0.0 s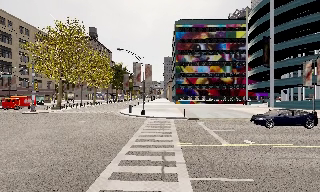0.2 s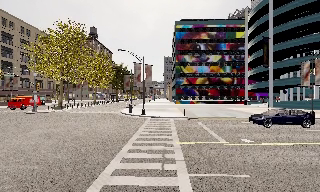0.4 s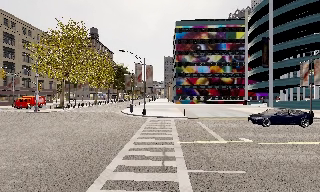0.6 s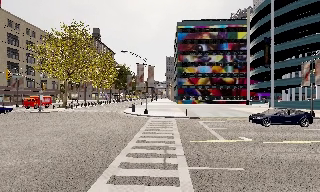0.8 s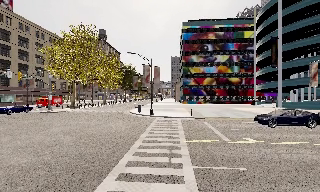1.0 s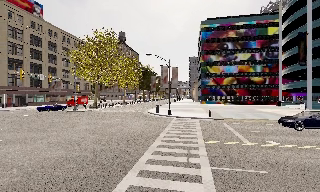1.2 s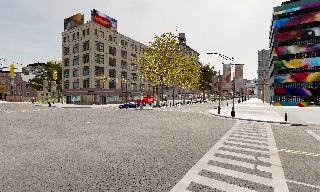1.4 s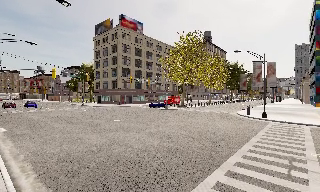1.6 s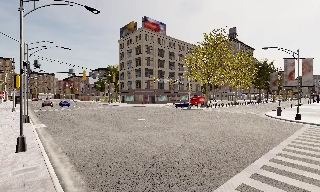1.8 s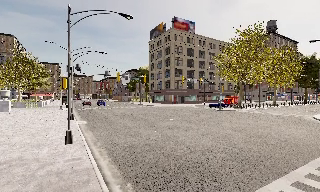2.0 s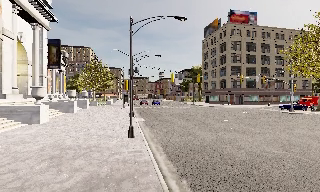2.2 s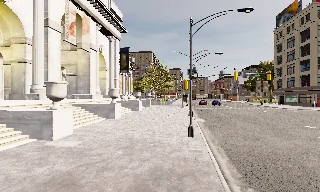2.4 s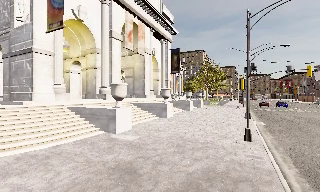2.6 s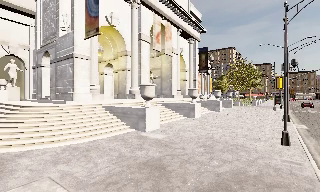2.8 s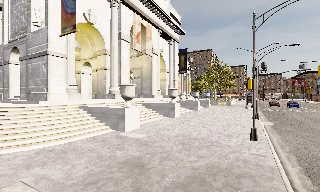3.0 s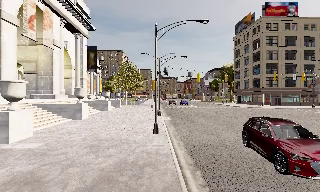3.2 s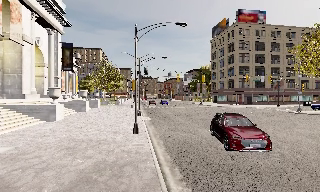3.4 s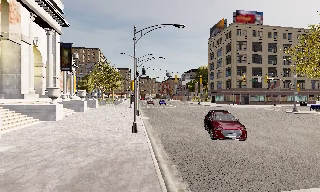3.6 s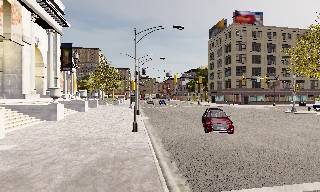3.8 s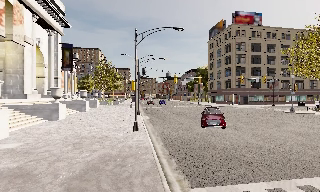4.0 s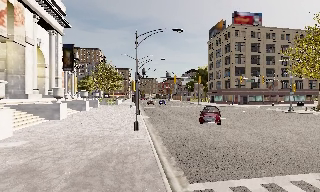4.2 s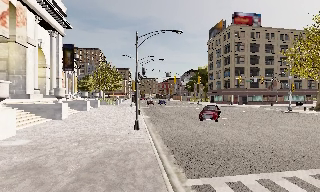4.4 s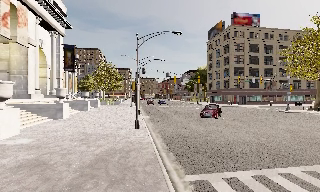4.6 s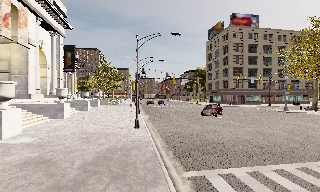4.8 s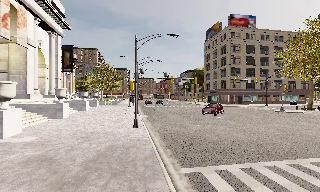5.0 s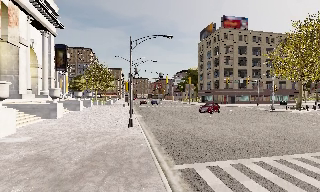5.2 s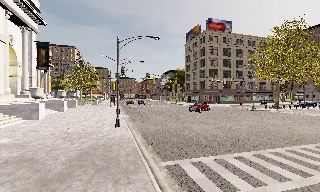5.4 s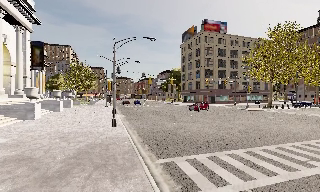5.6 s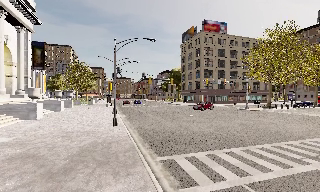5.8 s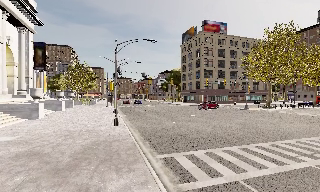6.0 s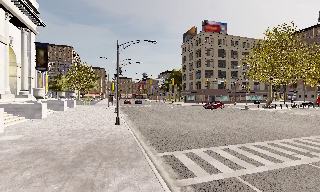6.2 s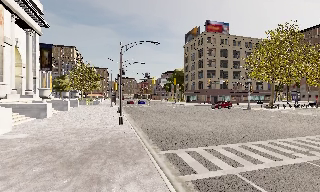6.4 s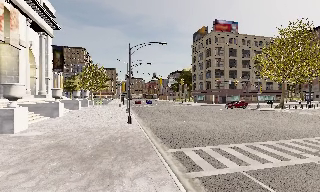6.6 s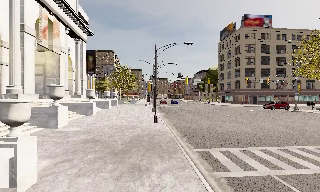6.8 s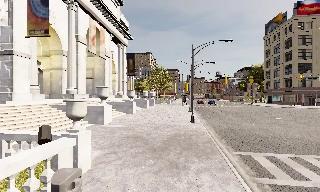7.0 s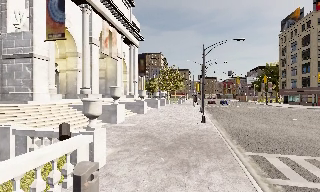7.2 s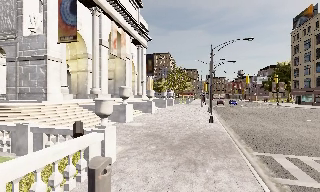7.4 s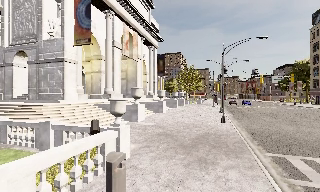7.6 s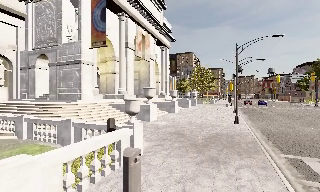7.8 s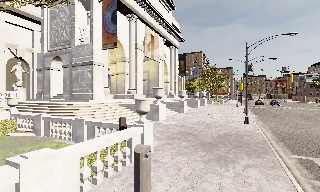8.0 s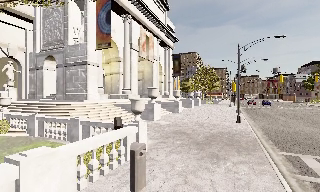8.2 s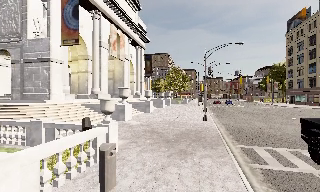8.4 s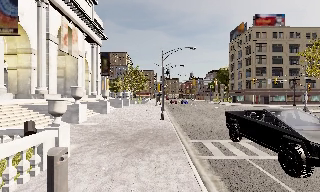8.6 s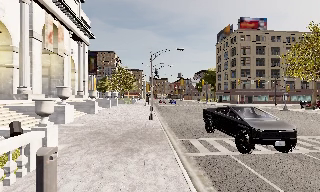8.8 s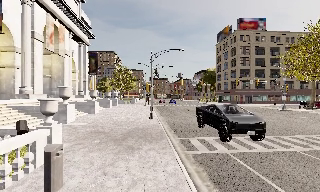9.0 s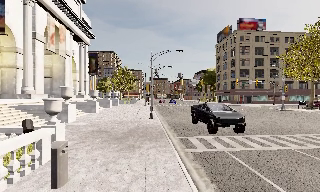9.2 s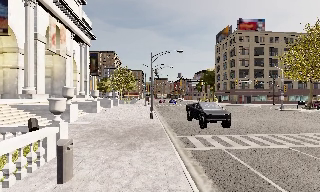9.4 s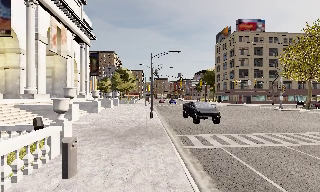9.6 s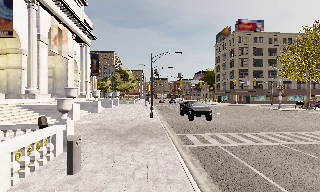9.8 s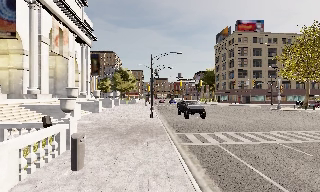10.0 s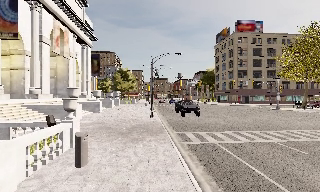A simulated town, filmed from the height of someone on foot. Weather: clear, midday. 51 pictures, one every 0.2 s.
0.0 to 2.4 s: The camera swings to its left by about 115 degrees, and the scene slides to the right. It travels backward, about 2.5 m.
2.4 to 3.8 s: The camera pans to its right, which is clockwise from overhead, by about 35 degrees. It travels backward, about 1.5 m.
3.8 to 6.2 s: The camera travels backward, about 3 m, so what stands in front gets smaller.
6.2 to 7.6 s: The scene slides to the right, as the camera pans about 40 degrees to its left. It travels backward, about 1.5 m.
7.6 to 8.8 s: The scene slides to the left, as the camera pans about 30 degrees to its right. It travels backward, about 1 m, so what stands in front gets smaller.
8.8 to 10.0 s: The camera travels backward, about 1.5 m, so what stands in front gets smaller.
The film runs backward here.
